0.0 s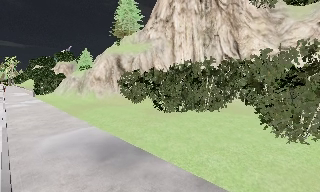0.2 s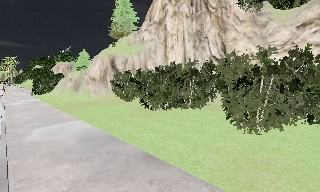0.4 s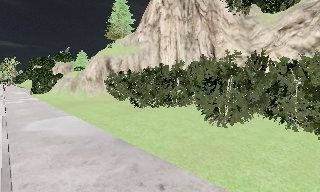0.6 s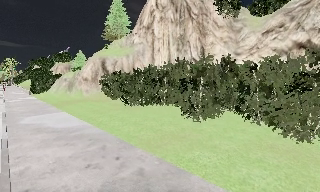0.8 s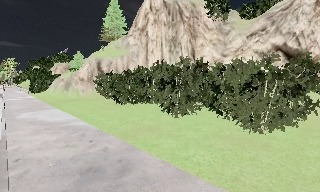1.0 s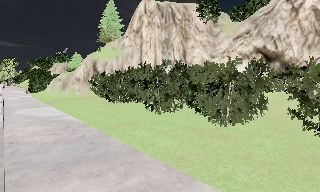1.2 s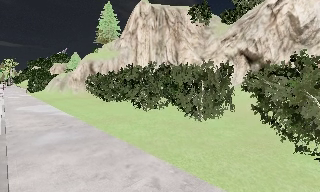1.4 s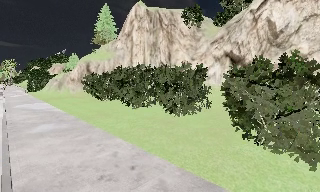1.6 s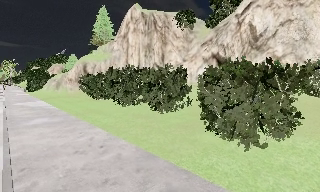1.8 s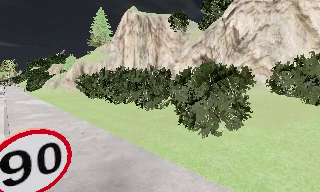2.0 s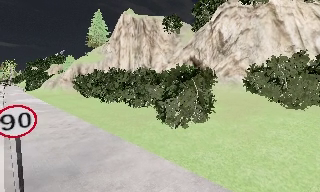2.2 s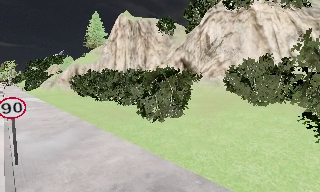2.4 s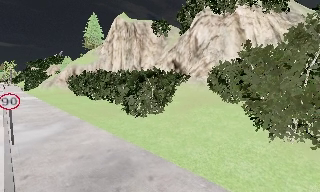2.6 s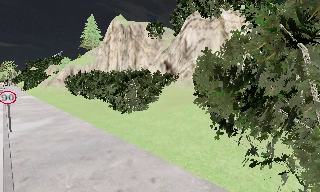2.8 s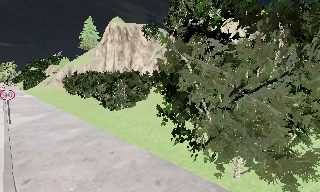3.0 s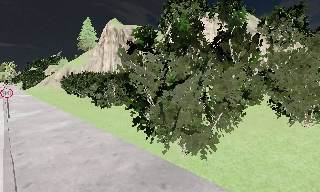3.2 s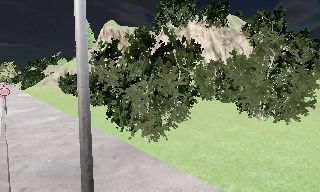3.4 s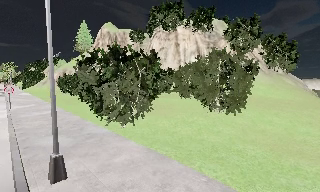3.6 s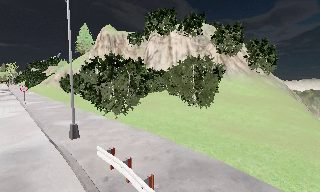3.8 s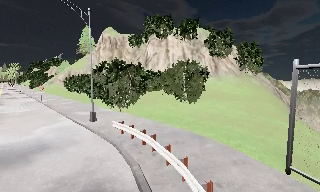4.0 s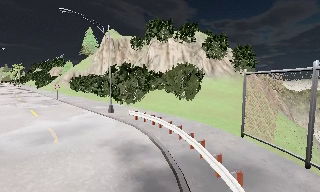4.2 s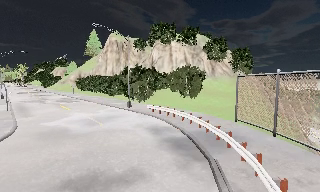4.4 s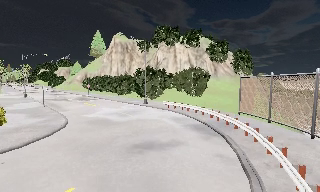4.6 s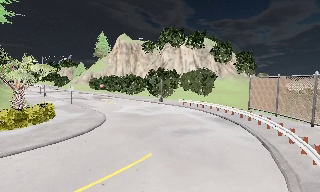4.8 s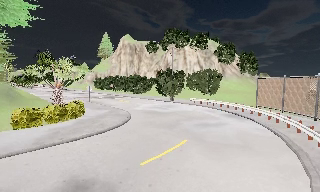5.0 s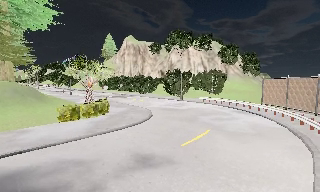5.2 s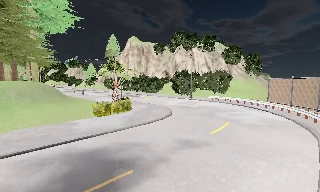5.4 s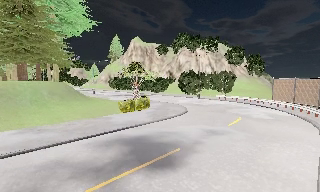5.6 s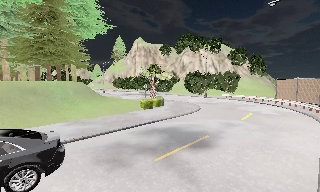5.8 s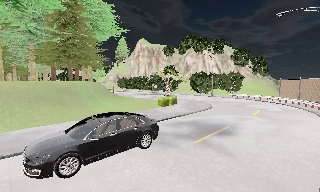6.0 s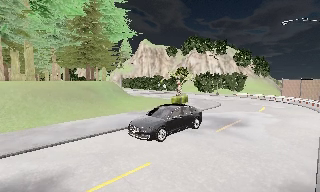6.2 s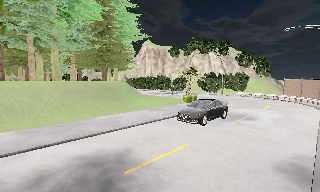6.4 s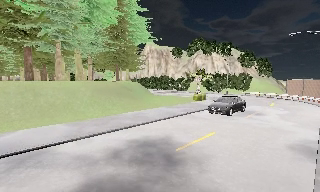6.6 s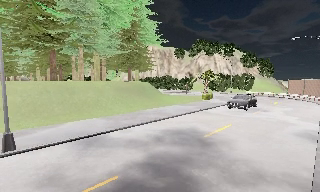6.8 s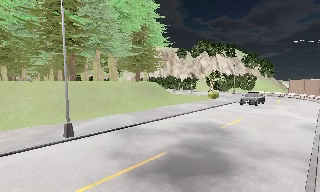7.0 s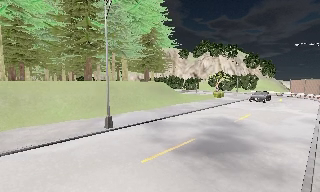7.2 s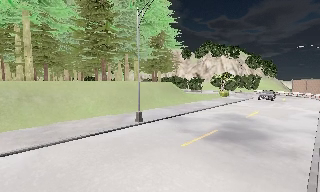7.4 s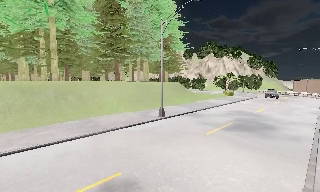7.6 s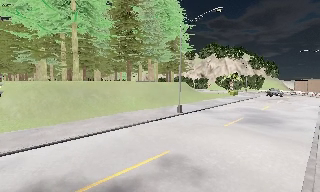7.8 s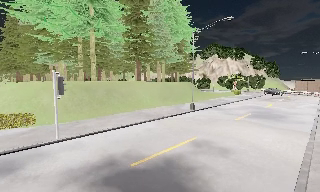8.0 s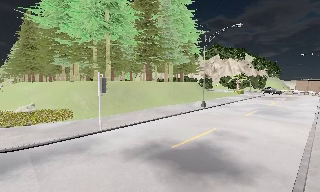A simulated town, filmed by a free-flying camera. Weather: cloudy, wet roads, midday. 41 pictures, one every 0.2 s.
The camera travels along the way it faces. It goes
backward.
0.0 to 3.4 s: The camera travels backward and to its right, about 40 m, so what stands in front gets smaller.
3.4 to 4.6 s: The camera travels backward, about 17 m, so what stands in front gets smaller.
4.6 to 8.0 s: The camera travels to its left and backward, about 40 m, so close, fixed things drift to the right.
The film runs backward here.
